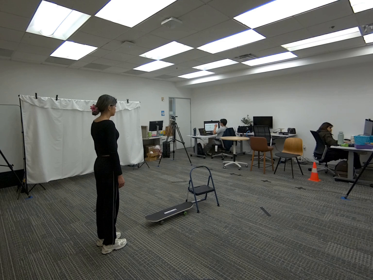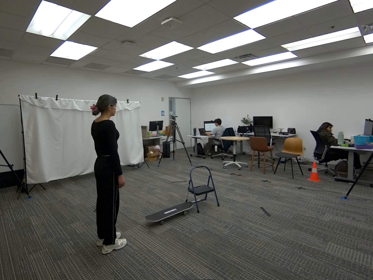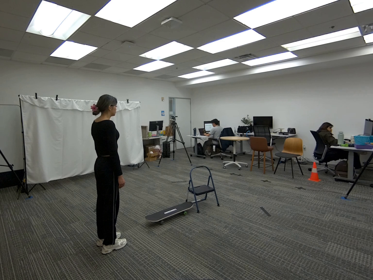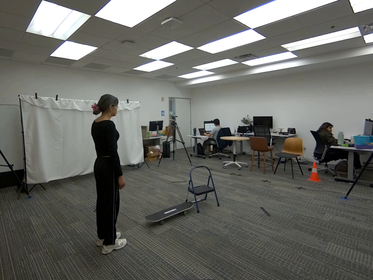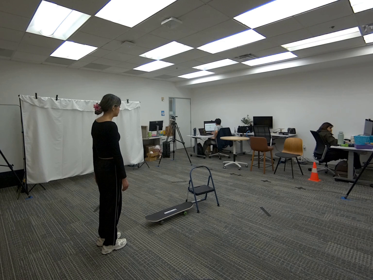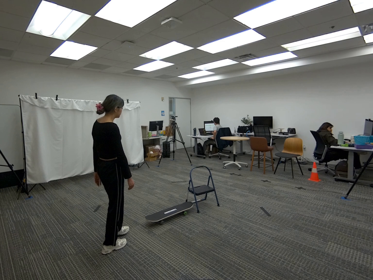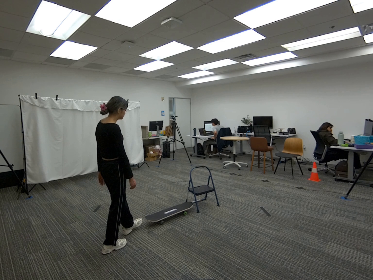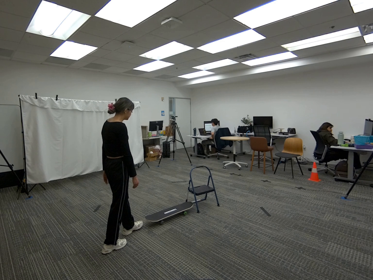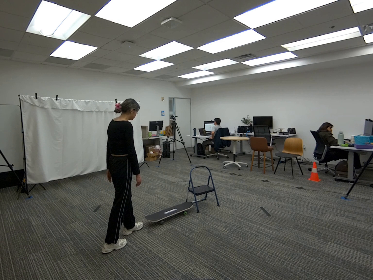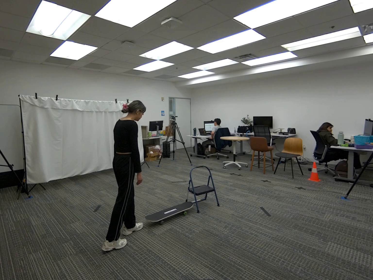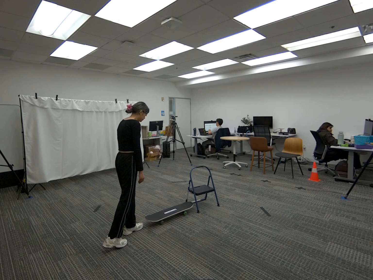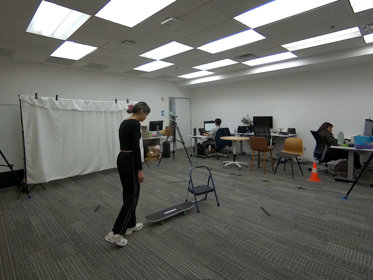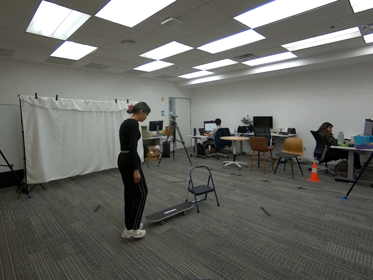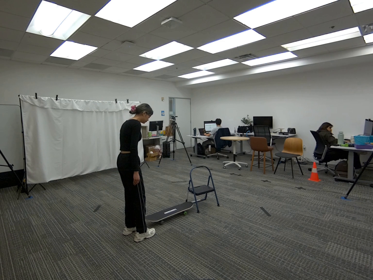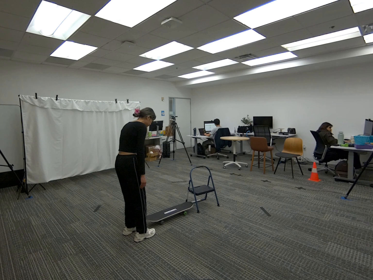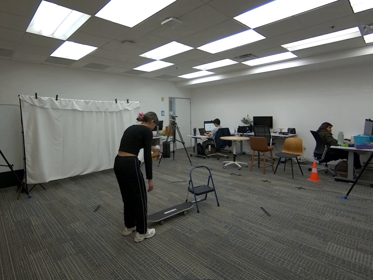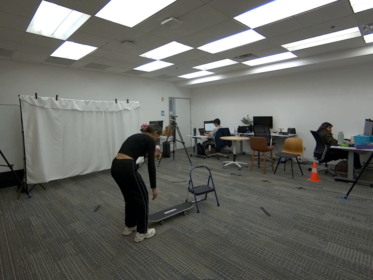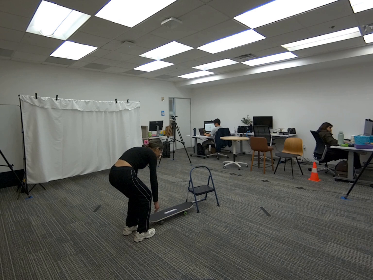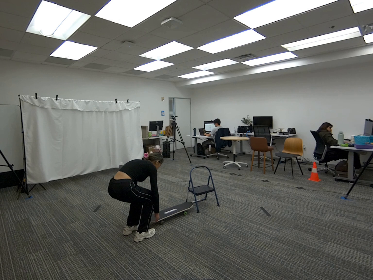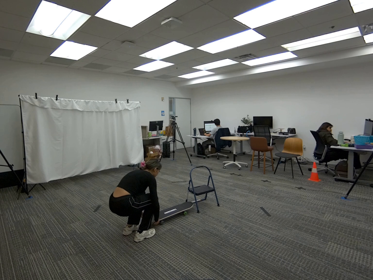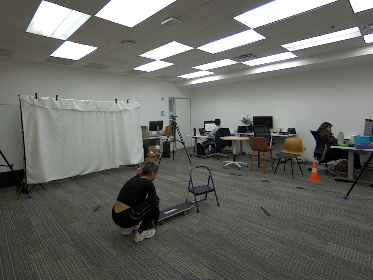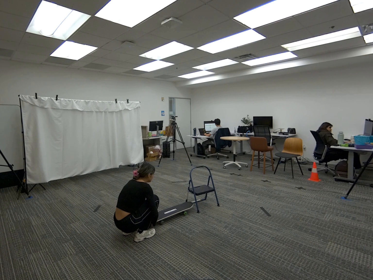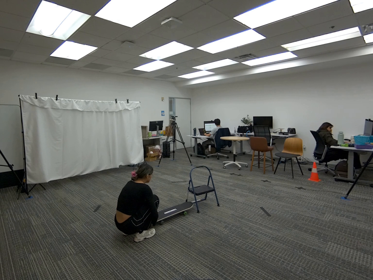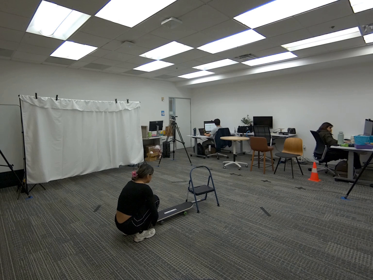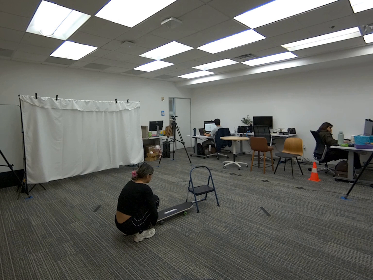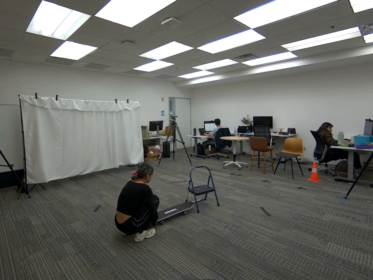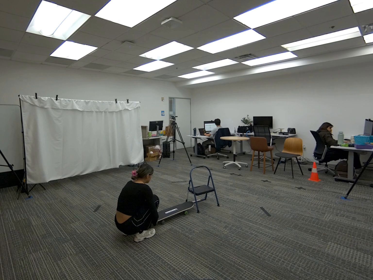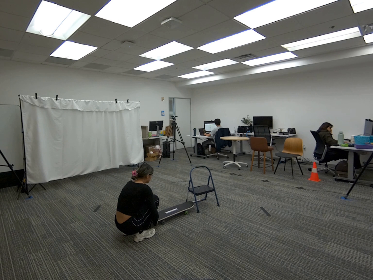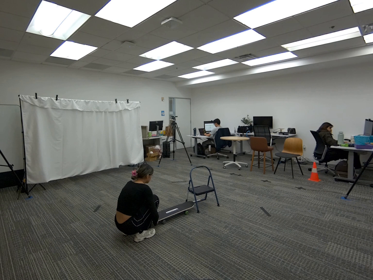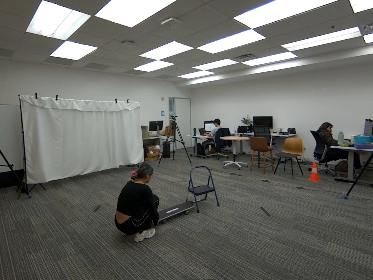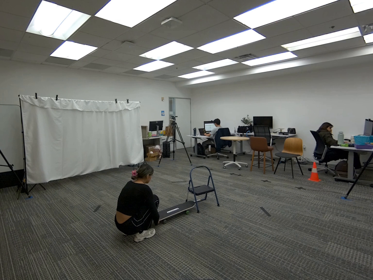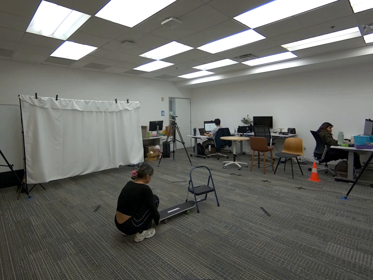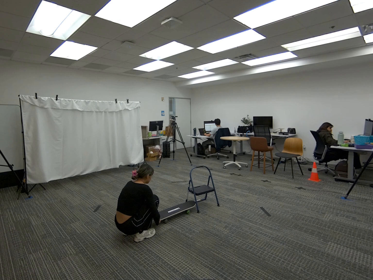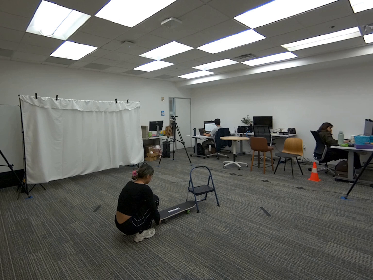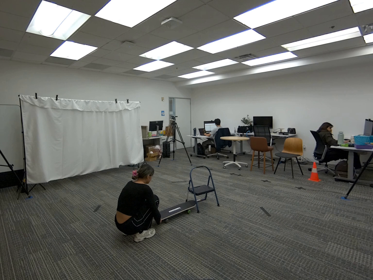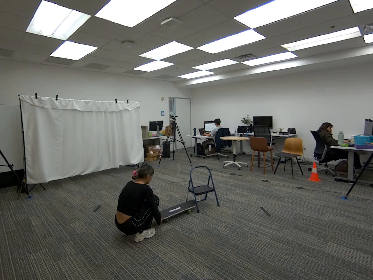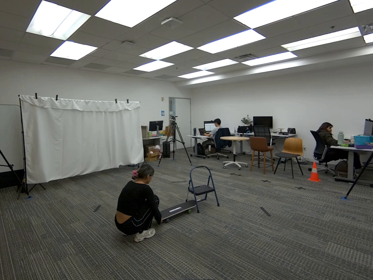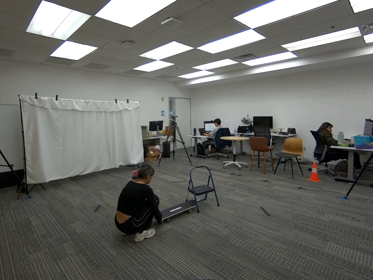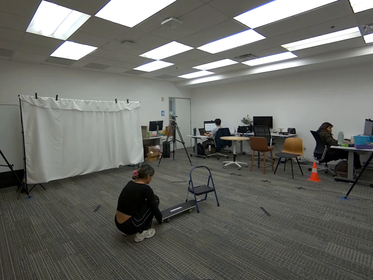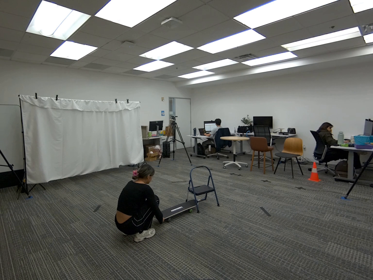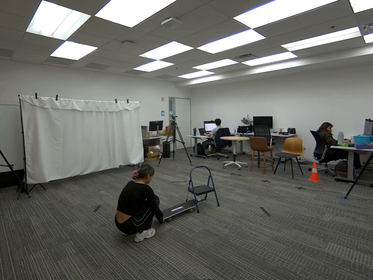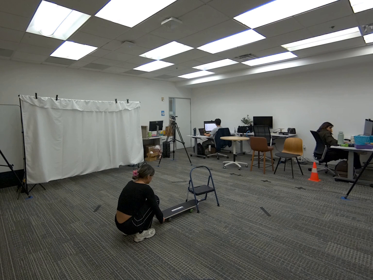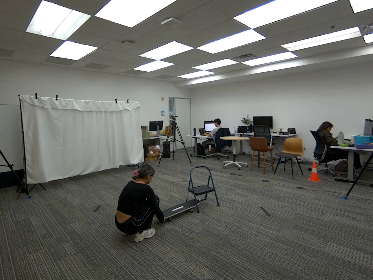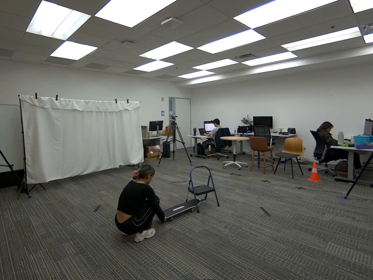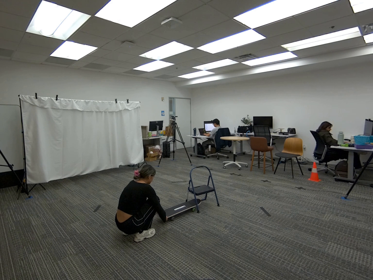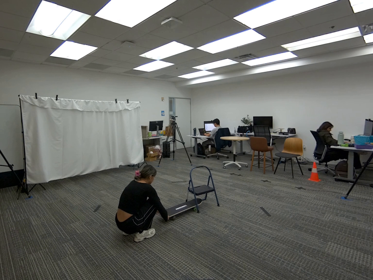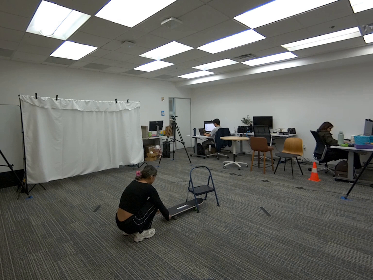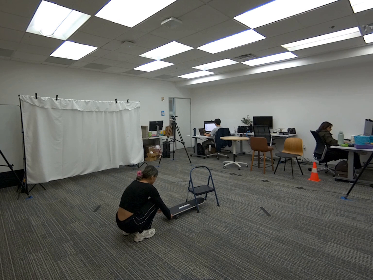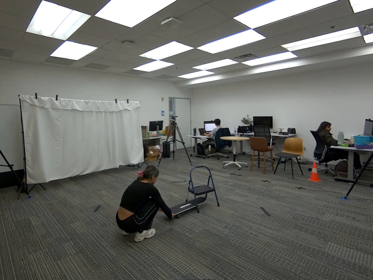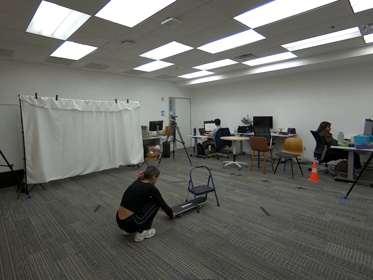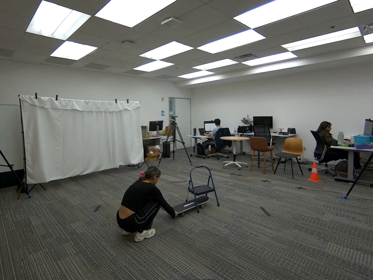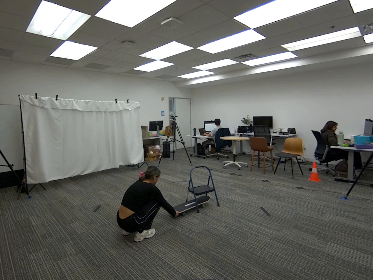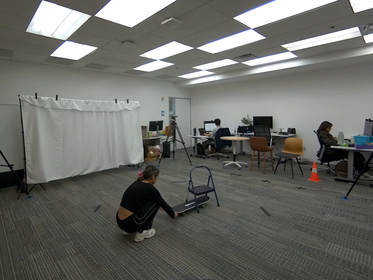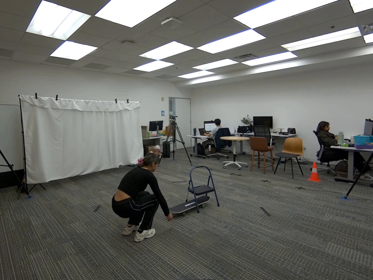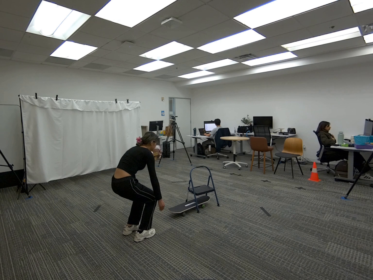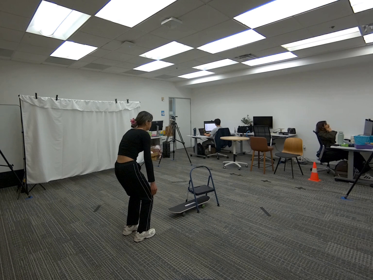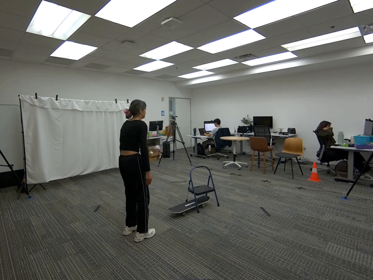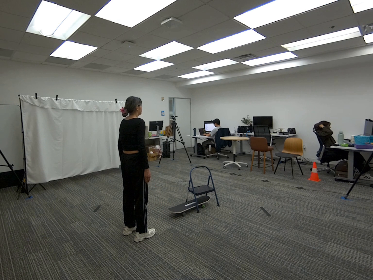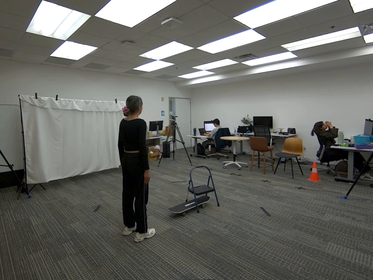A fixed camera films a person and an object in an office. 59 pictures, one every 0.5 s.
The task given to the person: Walk to the skateboard near the step ladder. Push the skateboard with your hands under the step ladder.
